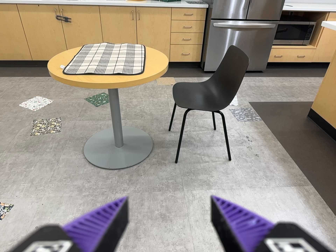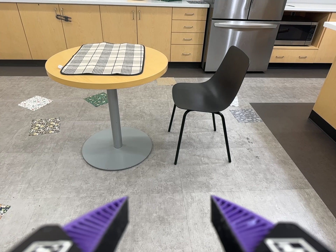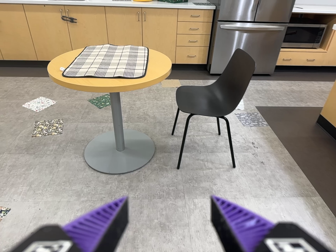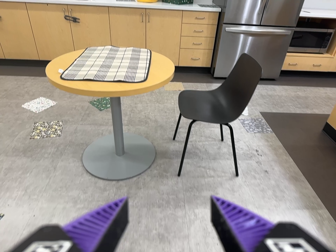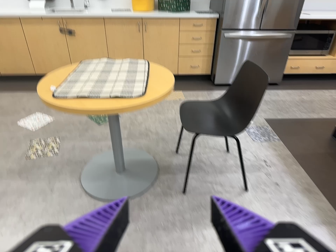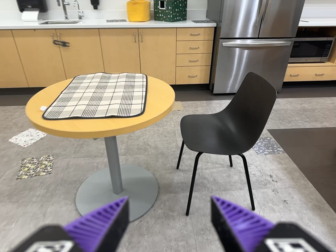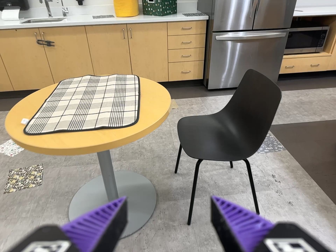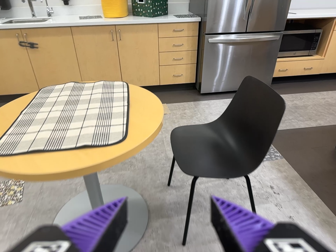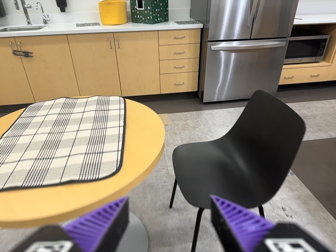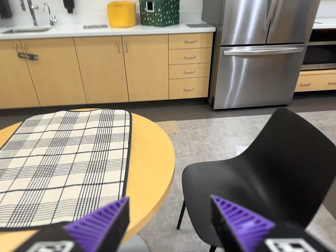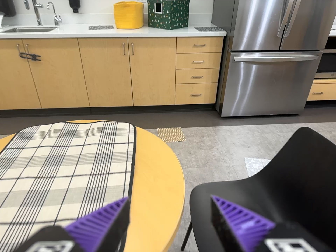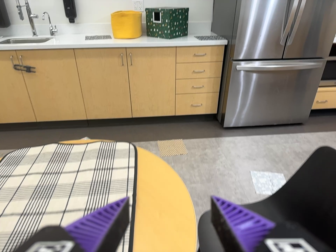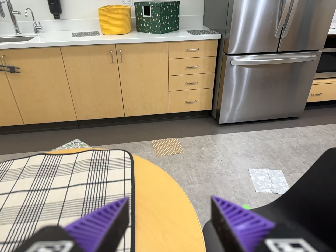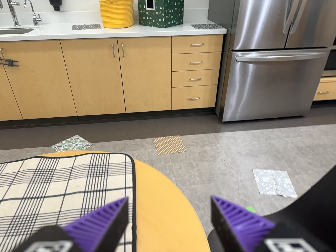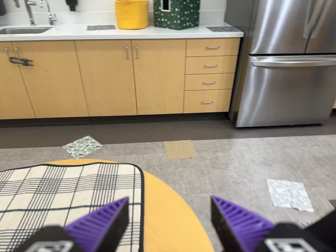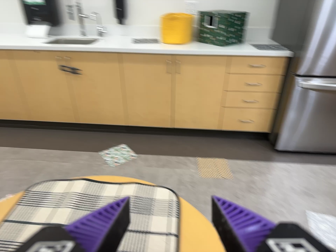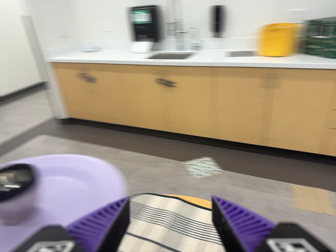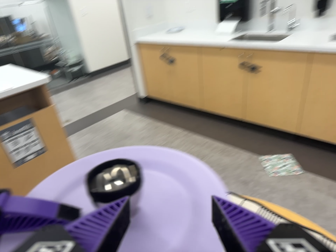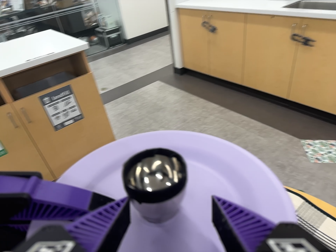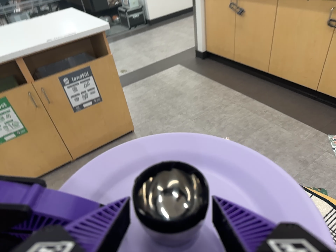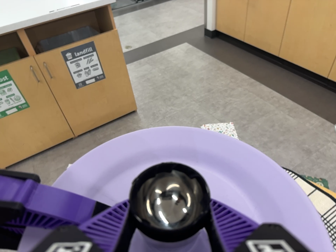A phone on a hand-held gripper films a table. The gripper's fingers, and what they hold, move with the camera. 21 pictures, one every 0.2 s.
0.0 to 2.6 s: The camera travels forward and toward the top of its view, about 130 cm, so what stands in front looms larger.
2.6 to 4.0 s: The scene slides to the right, as the camera pans about 60 degrees to its left. It travels toward the top of its view, forward and to its left, about 34 cm. Its aim tips toward the bottom of its view by about 15 degrees. It rolls about its line of sight by about 30 degrees, and the scene rotates clockwise.
The film runs forward here.
